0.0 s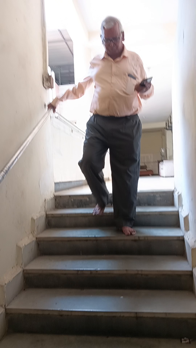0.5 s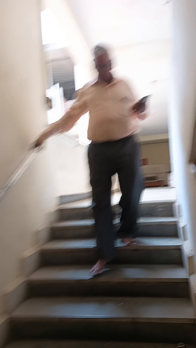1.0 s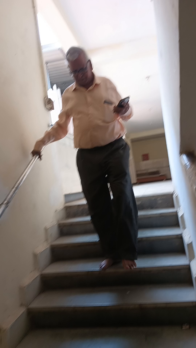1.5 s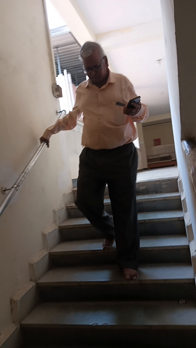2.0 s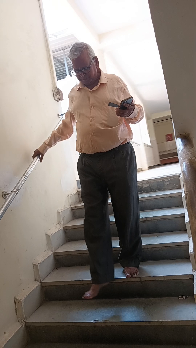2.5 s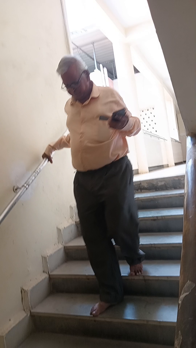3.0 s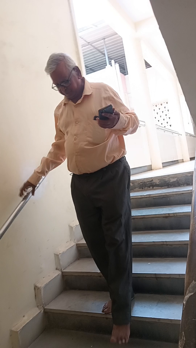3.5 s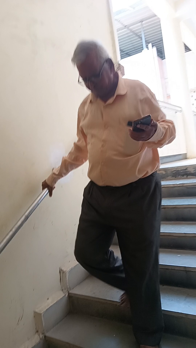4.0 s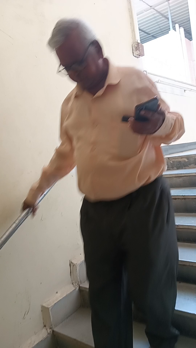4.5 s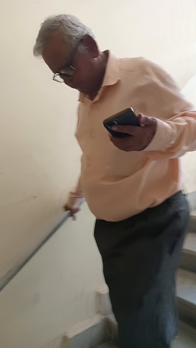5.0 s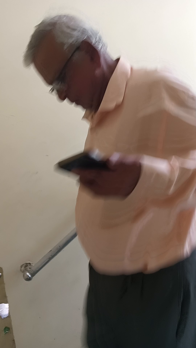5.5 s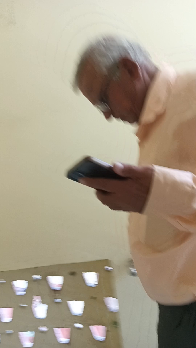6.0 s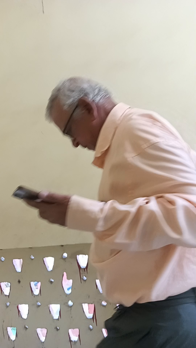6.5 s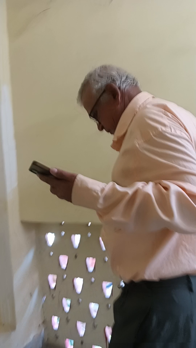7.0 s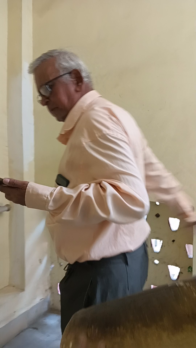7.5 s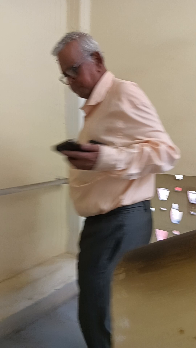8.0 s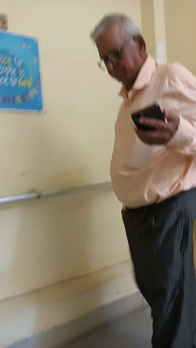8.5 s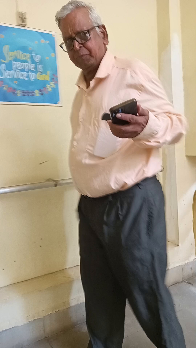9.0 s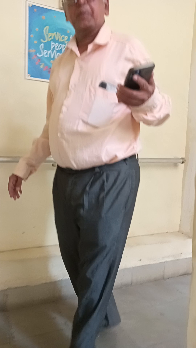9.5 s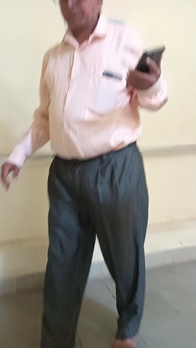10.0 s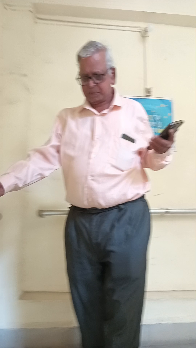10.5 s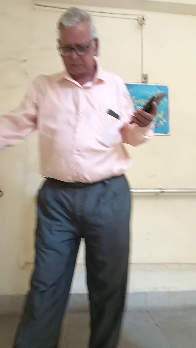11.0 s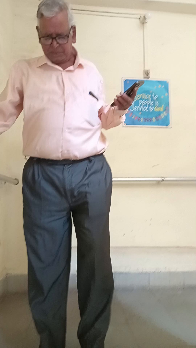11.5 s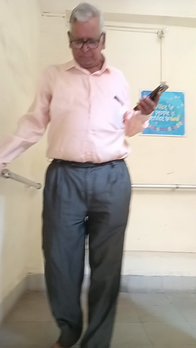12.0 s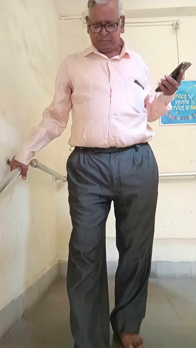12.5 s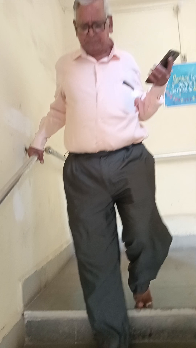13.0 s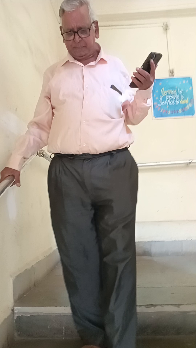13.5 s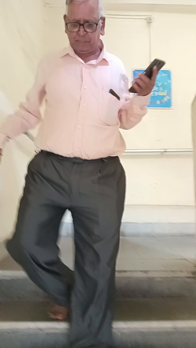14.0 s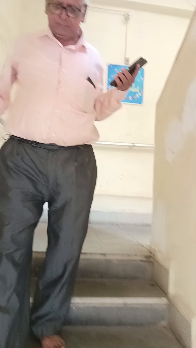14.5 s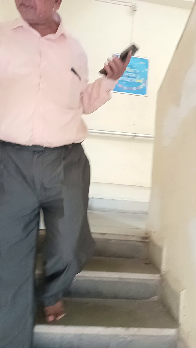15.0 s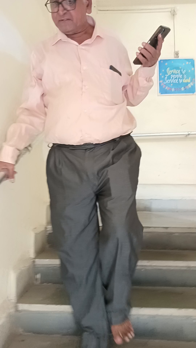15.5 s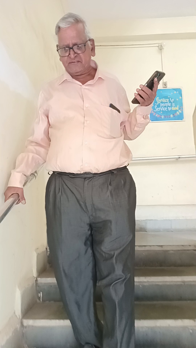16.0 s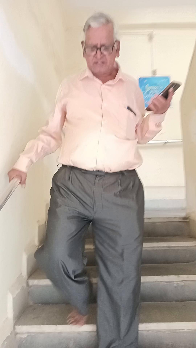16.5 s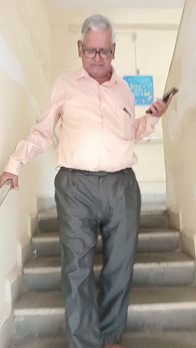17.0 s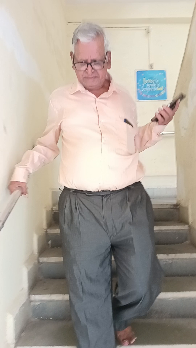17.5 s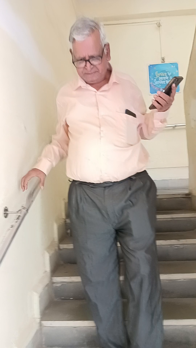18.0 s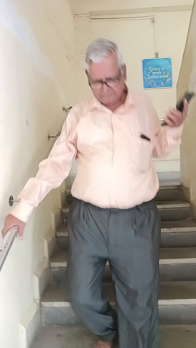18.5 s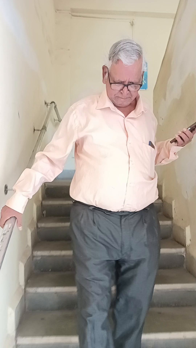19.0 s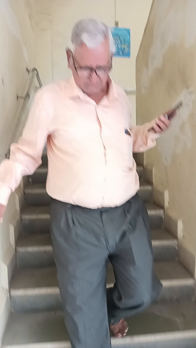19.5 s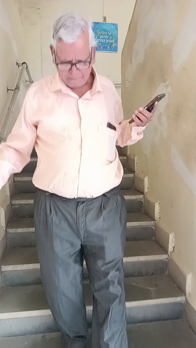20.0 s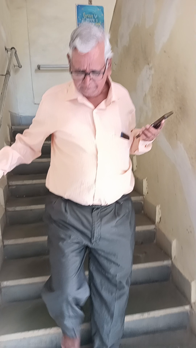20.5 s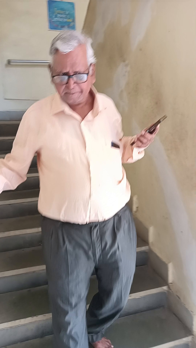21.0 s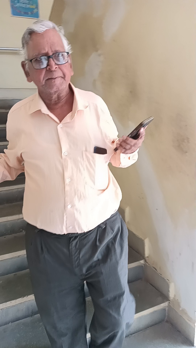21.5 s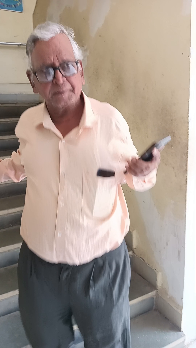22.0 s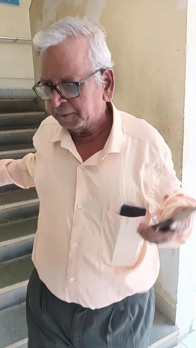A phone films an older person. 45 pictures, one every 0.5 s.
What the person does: Going down stairs.
